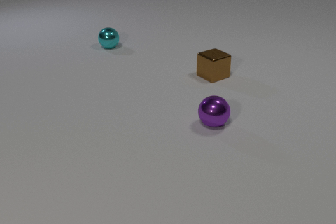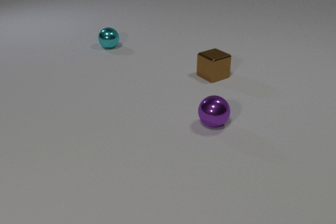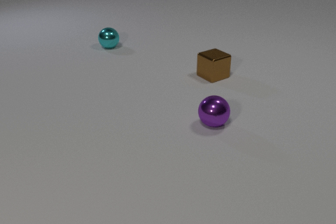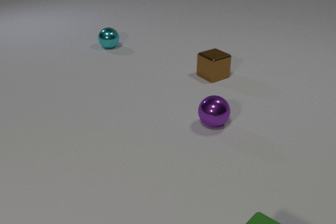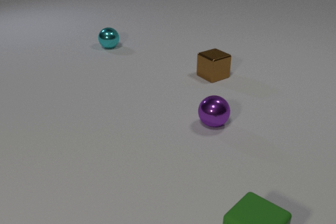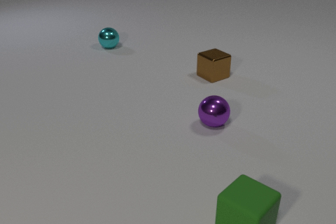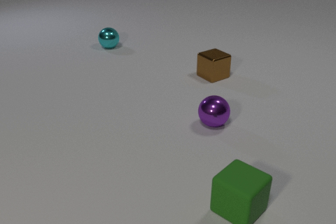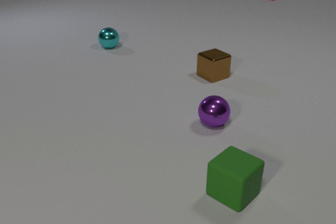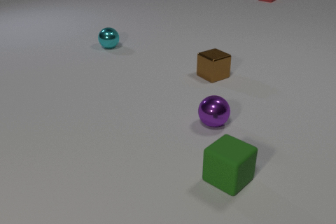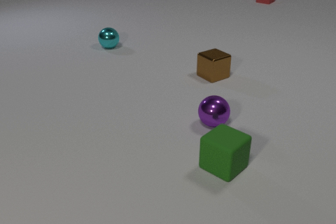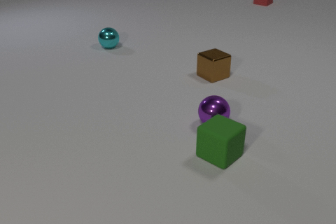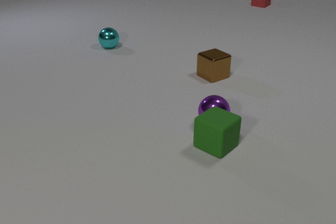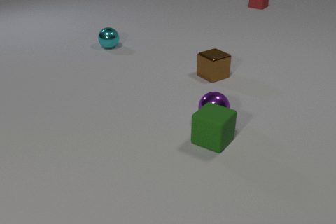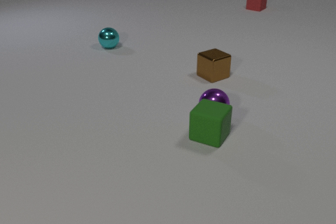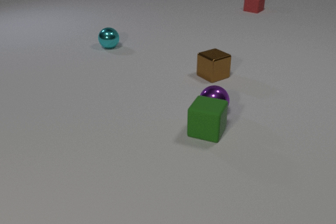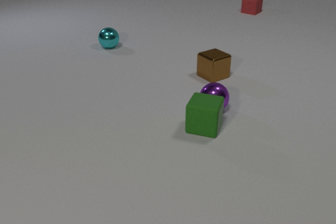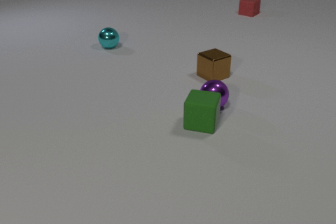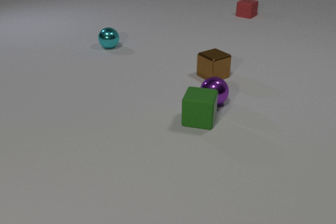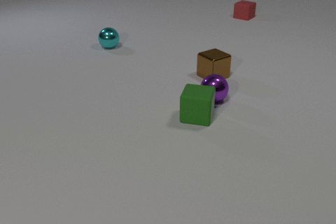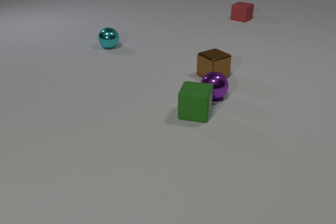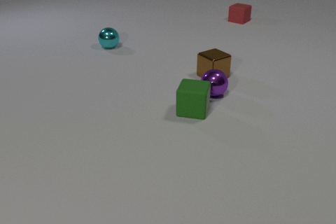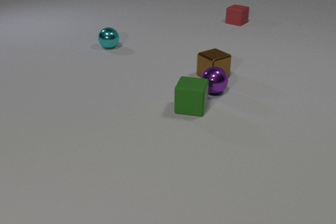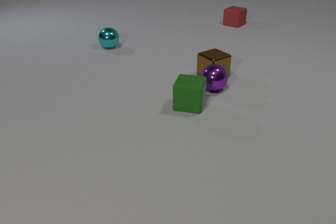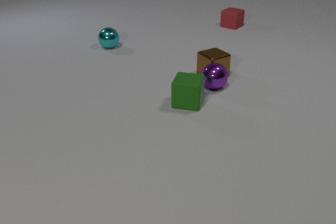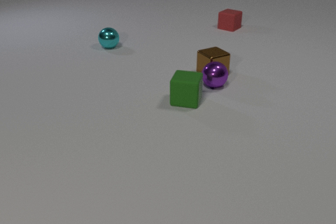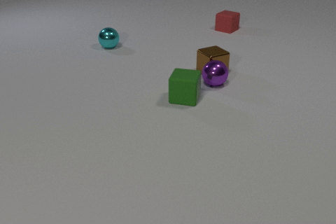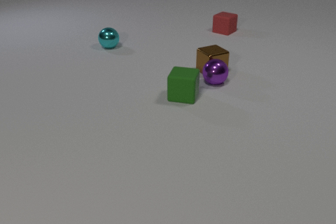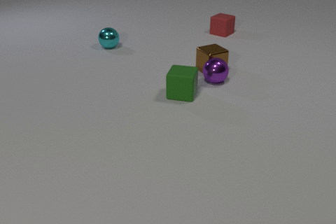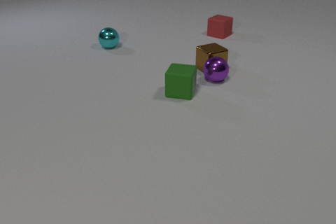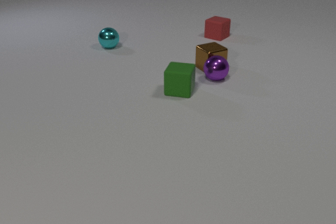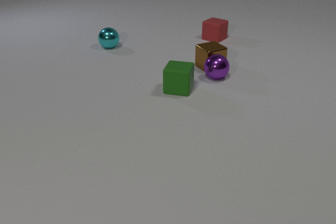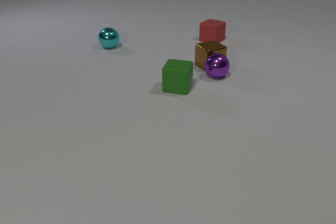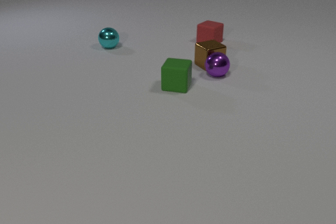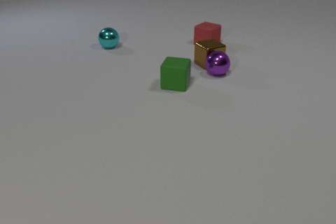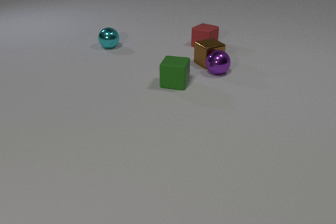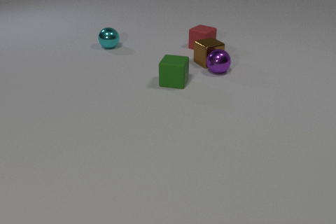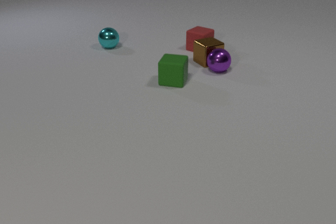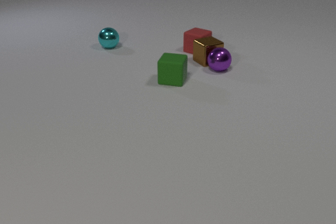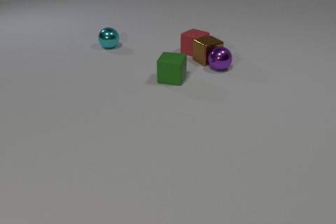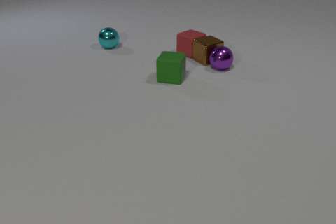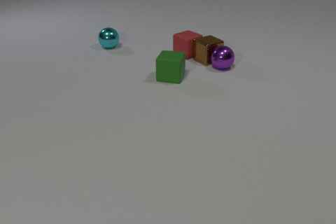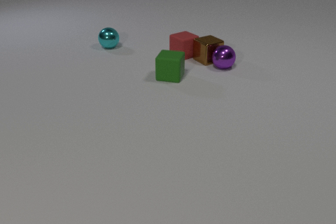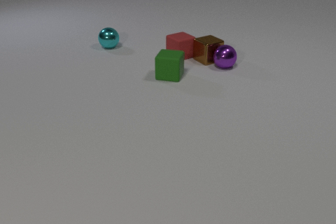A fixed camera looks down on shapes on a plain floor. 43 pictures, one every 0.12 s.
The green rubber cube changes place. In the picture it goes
away from the camera.
The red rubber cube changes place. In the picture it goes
toward the camera.
0.00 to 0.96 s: The green rubber cube comes in at the bottom edge, slides away from the camera. The red rubber cube comes in at the top edge, slides toward the camera.
0.96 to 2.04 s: The green rubber cube slides away from the camera, spins so that its near face slides to the right, counterclockwise seen from above. The purple metal sphere rolls away from the camera. The red rubber cube slides toward the camera. The green rubber cube and the purple metal sphere collide.
2.04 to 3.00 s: The green rubber cube slides away from the camera. The purple metal sphere rolls away from the camera. The brown metal cube slides away from the camera. The red rubber cube slides toward the camera. The purple metal sphere and the brown metal cube collide.
3.00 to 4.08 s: The green rubber cube slides away from the camera. The purple metal sphere rolls away from the camera. The brown metal cube slides away from the camera. The red rubber cube slides toward the camera and to the left.
4.08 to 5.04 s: The green rubber cube slides away from the camera. The purple metal sphere rolls away from the camera. The brown metal cube slides away from the camera. The red rubber cube slides toward the camera and to the left. The brown metal cube and the red rubber cube collide.
What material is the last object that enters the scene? rubber.
What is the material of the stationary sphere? metal.
How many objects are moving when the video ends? 4.
